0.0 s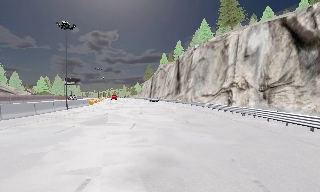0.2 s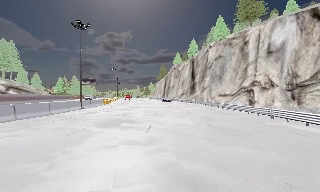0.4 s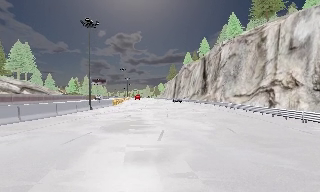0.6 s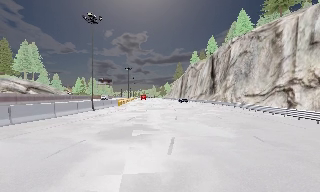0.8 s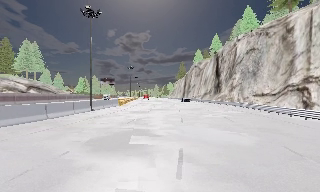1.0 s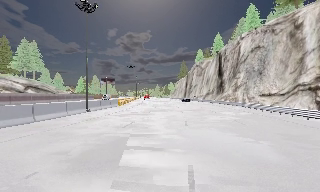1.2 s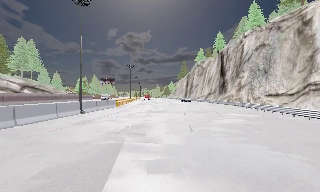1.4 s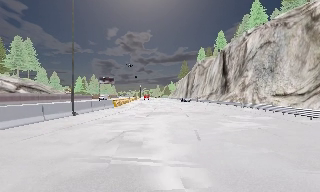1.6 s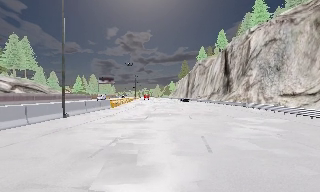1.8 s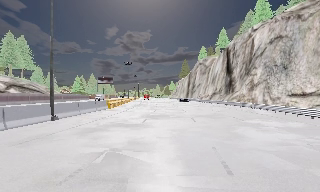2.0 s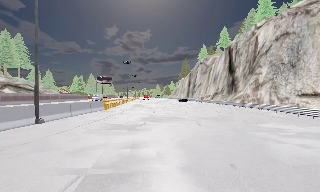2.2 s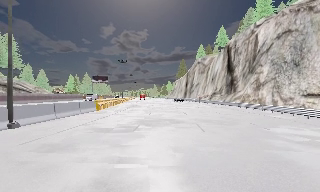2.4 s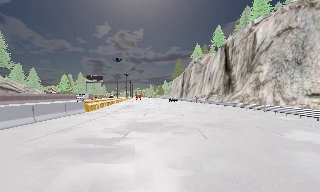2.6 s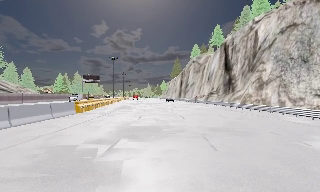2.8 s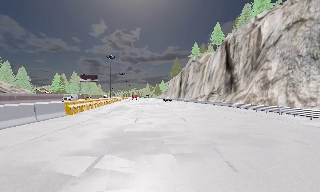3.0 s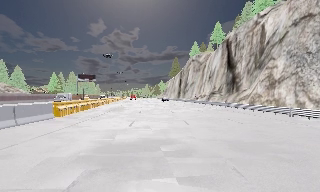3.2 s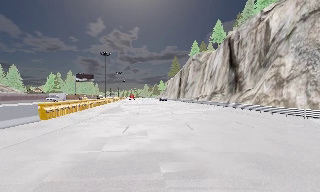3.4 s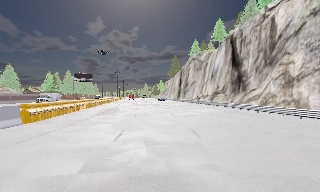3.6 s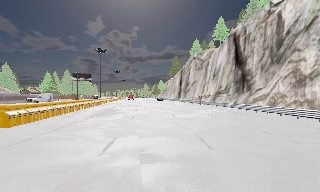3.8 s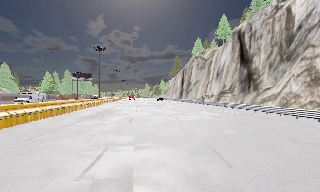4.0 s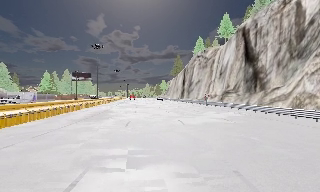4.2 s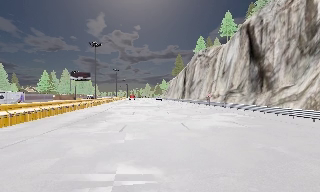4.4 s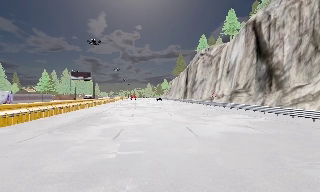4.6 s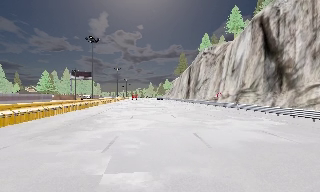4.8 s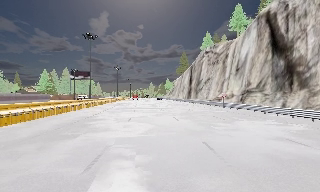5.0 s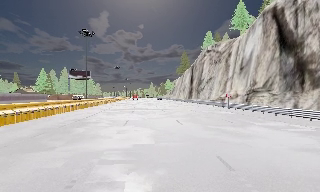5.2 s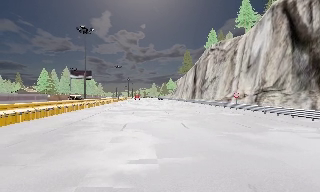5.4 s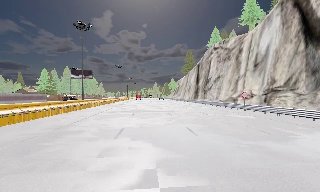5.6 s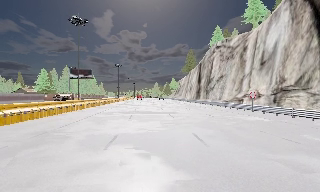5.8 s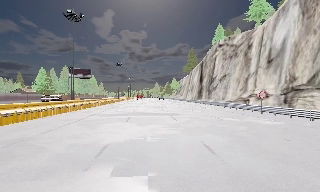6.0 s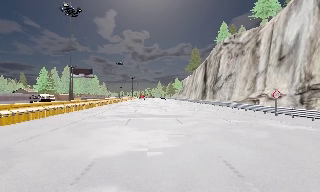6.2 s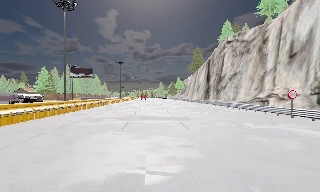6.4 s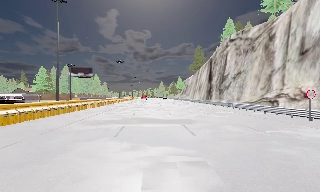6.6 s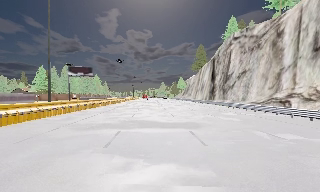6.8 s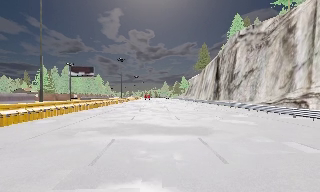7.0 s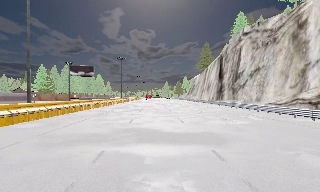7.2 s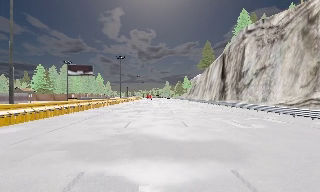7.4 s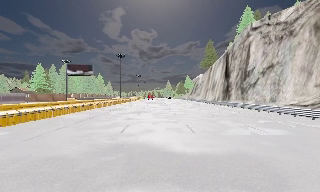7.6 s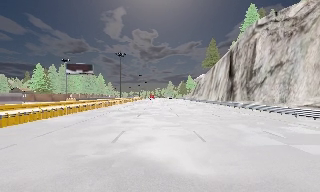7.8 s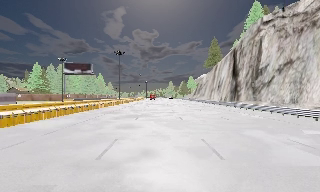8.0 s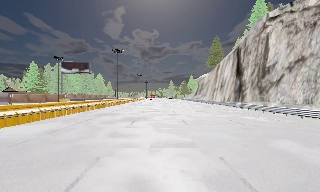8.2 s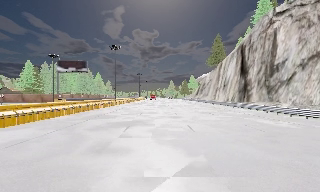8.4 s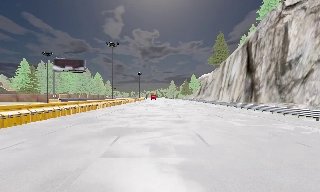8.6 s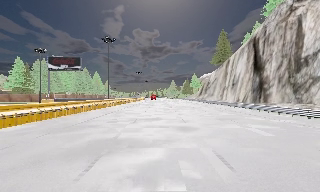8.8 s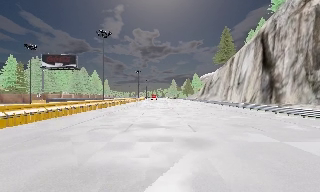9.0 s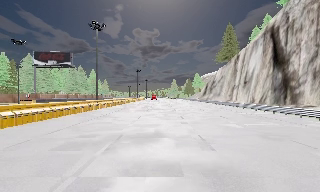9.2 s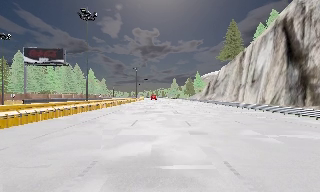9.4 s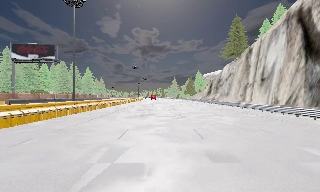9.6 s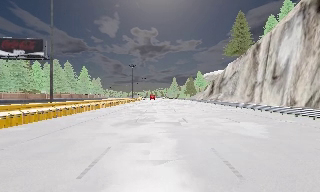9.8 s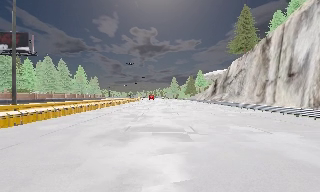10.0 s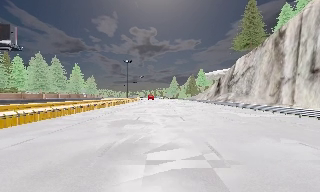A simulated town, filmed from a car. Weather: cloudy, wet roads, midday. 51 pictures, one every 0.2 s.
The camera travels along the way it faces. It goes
forward.
0.0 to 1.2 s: The scene slides to the right, as the camera pans about 10 degrees to its left. It travels forward, about 8 m, so what stands in front looms larger.
1.2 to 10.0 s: The camera travels forward, about 75 m, so what stands in front looms larger. It gains speed.
The film runs forward here.
